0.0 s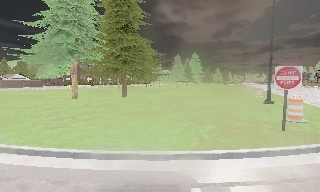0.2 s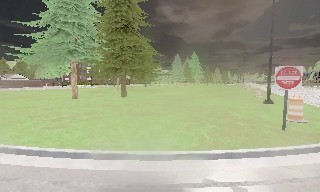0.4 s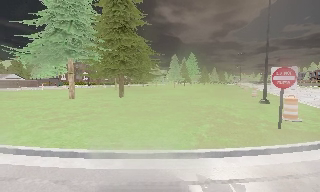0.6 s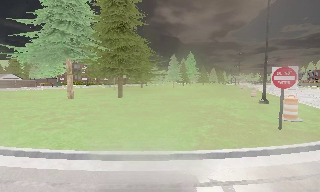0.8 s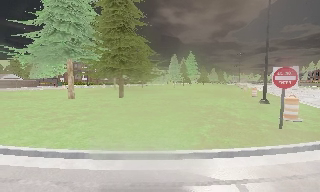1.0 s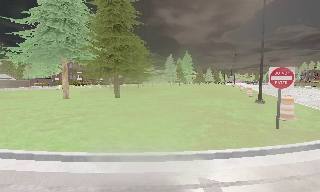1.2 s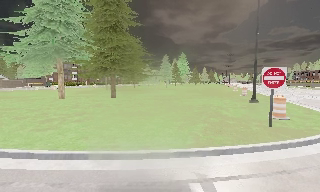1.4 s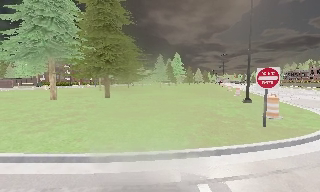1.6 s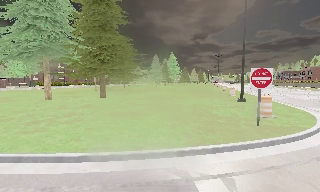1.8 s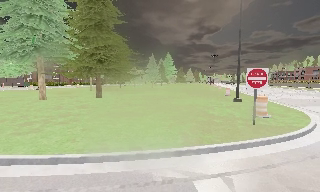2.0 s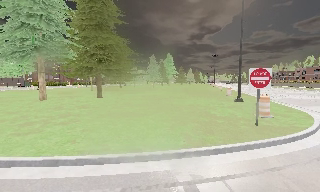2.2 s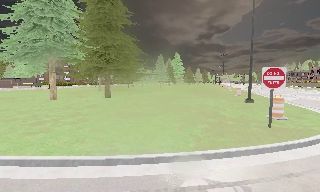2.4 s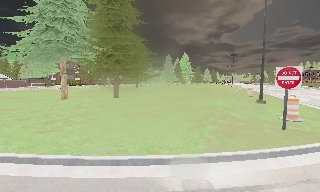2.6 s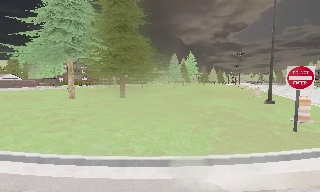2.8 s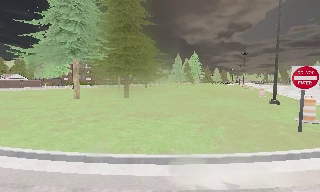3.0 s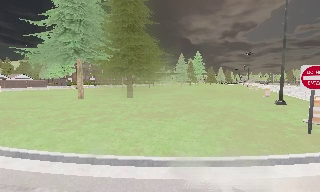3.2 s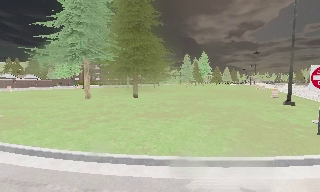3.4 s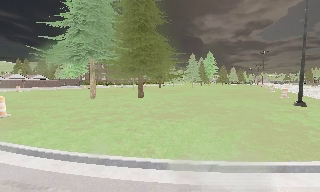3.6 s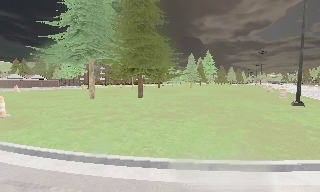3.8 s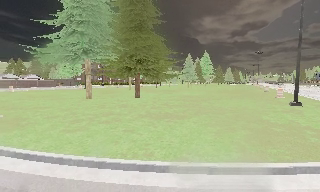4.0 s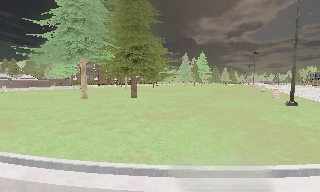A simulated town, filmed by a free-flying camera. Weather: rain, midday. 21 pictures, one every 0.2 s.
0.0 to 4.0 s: The camera travels to its left and forward, about 1 m, so close, fixed things drift to the right.
The film runs backward here.
